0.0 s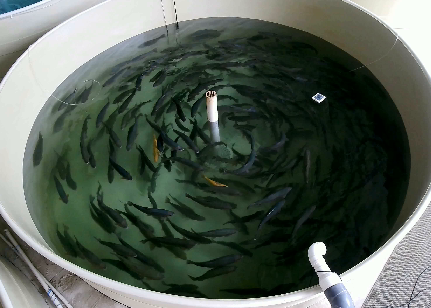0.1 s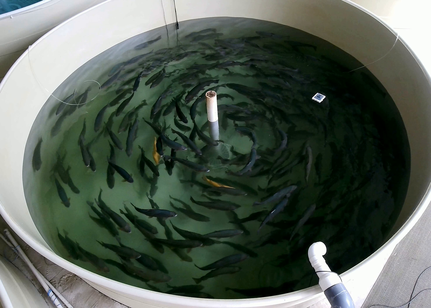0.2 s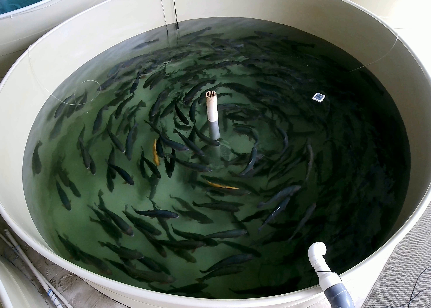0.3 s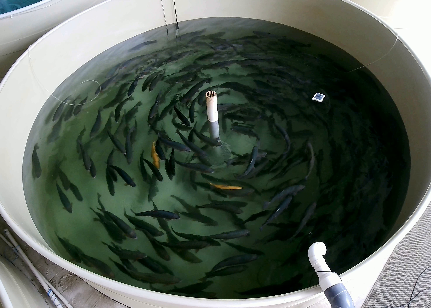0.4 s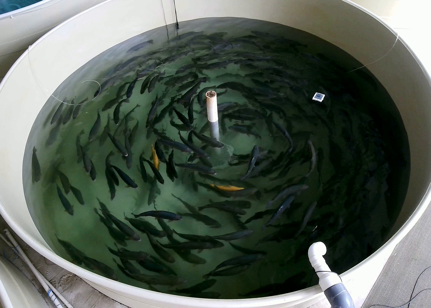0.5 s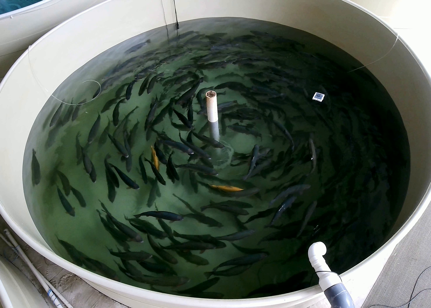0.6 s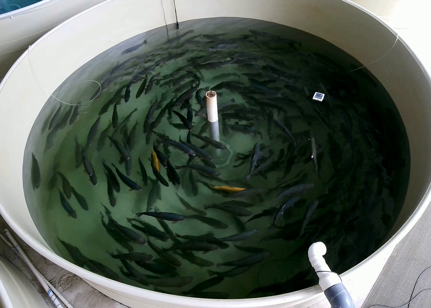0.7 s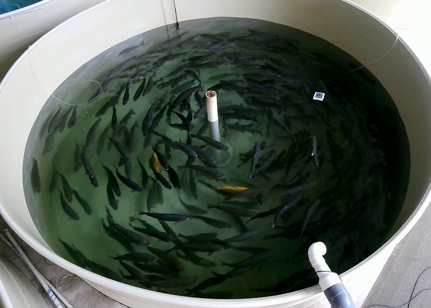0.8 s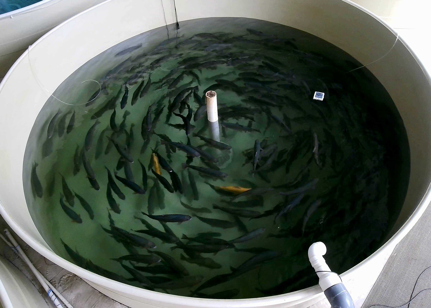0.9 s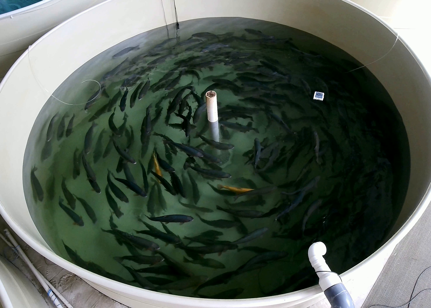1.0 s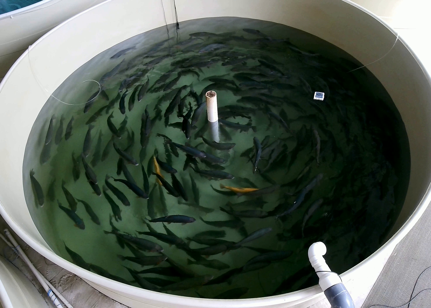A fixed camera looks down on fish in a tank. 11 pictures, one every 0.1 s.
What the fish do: Normal cruising.
